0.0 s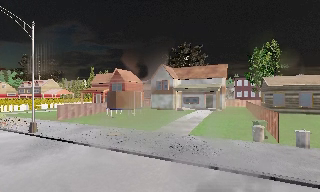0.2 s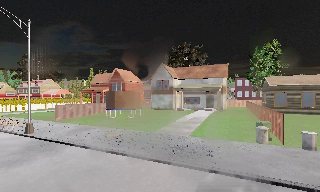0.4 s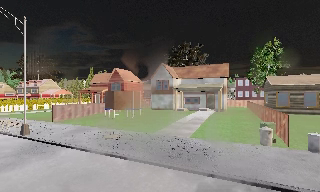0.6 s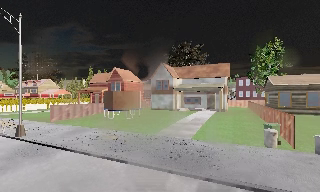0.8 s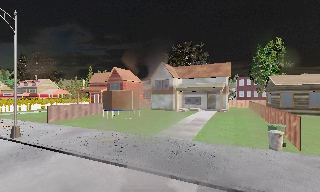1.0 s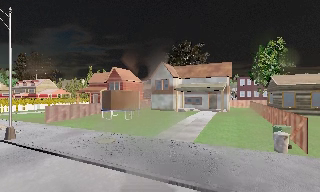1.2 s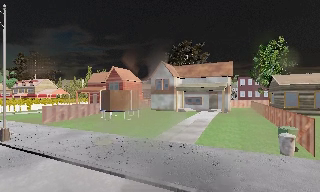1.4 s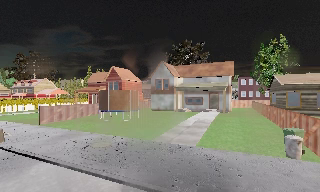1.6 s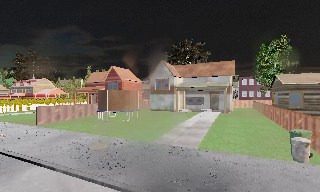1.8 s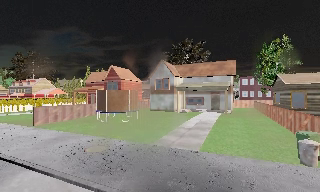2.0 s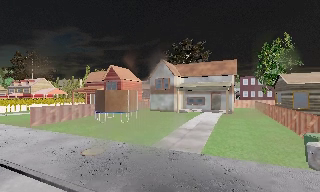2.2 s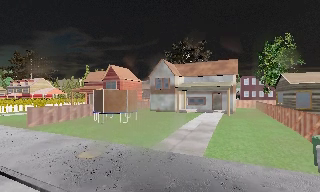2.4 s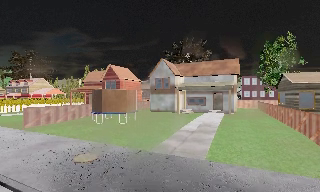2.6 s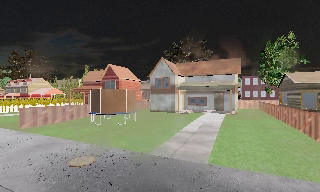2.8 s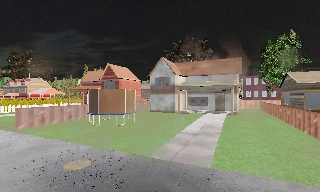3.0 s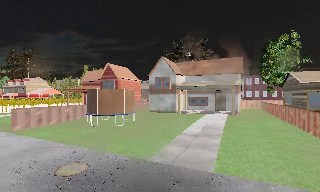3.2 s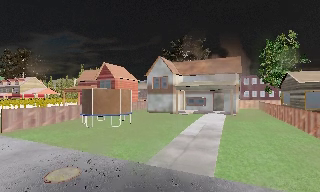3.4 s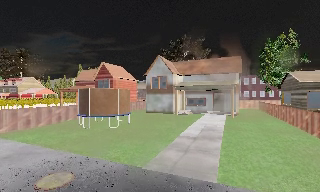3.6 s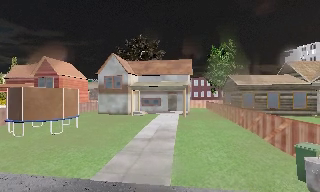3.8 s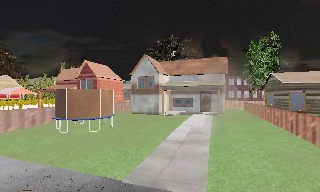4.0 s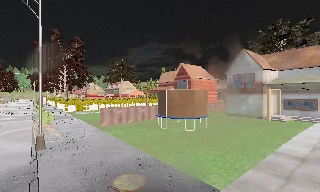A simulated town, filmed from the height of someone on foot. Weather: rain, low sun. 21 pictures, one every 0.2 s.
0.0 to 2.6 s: The camera travels forward, about 4.5 m, so what stands in front looms larger.
2.6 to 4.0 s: The camera swings to its left by about 25 degrees, and the scene slides to the right. It travels forward, about 2.5 m, so what stands in front looms larger.
The film runs forward here.
